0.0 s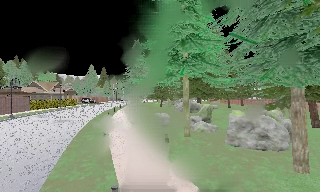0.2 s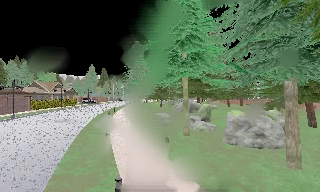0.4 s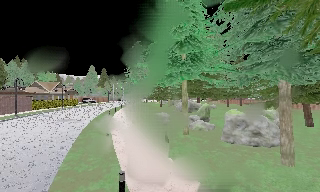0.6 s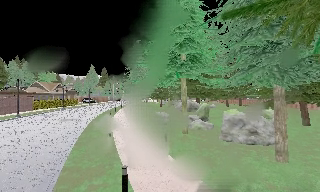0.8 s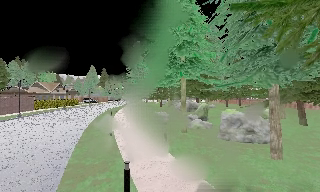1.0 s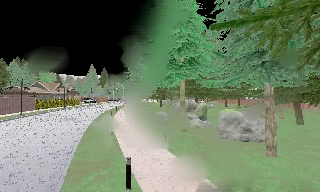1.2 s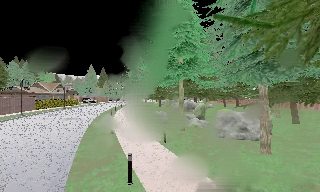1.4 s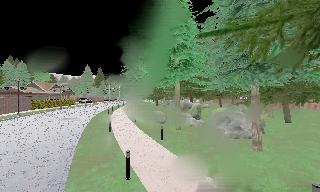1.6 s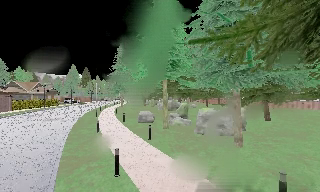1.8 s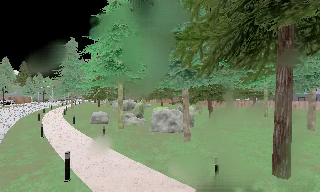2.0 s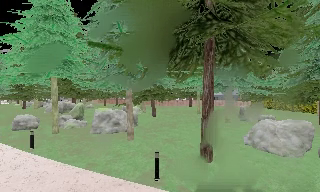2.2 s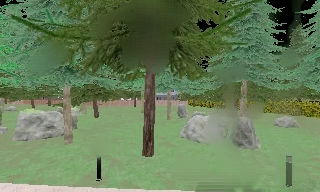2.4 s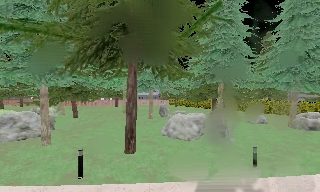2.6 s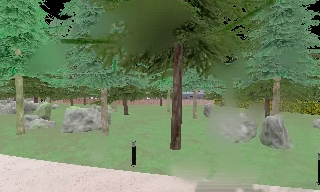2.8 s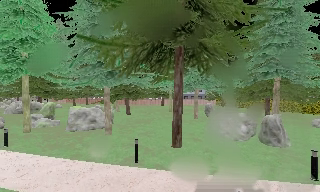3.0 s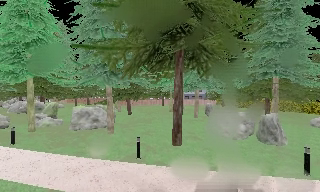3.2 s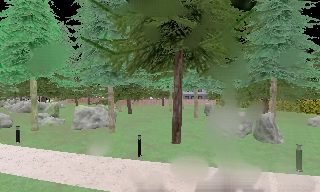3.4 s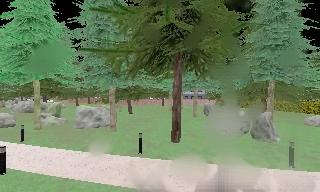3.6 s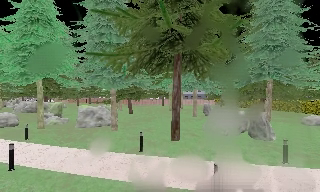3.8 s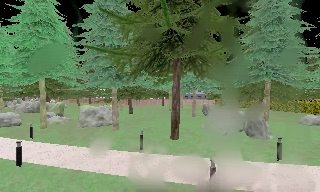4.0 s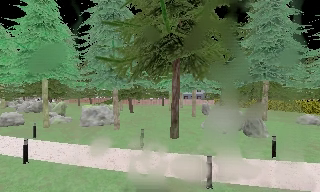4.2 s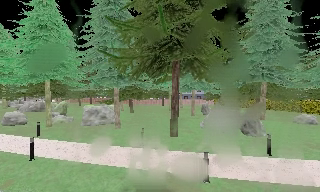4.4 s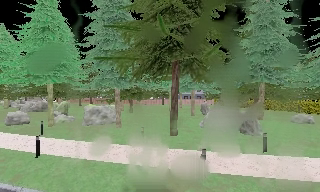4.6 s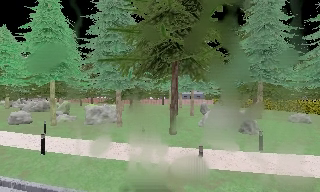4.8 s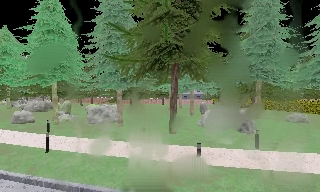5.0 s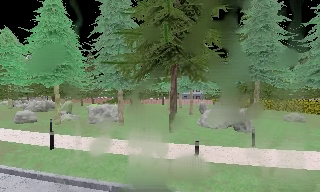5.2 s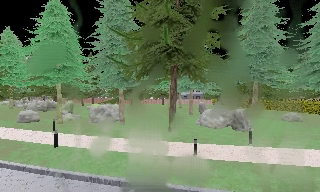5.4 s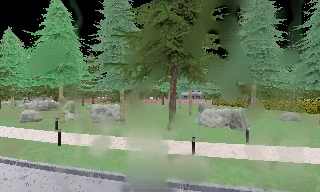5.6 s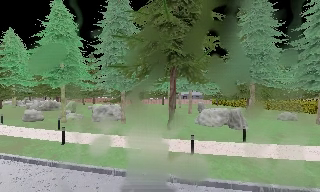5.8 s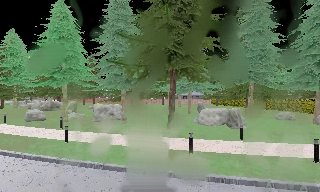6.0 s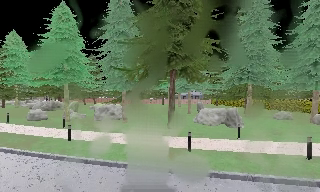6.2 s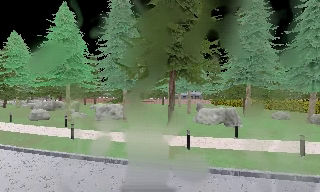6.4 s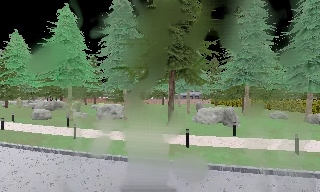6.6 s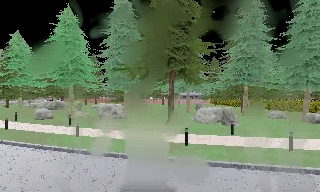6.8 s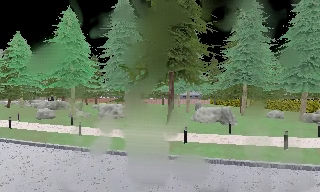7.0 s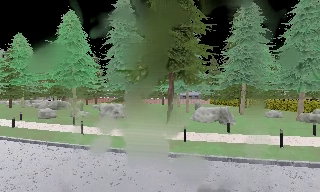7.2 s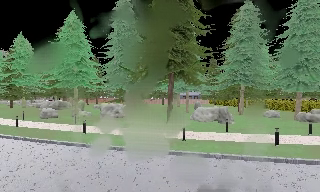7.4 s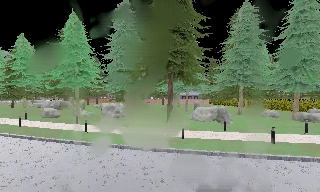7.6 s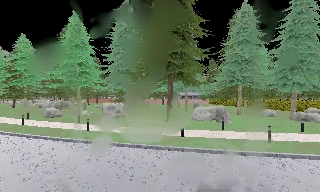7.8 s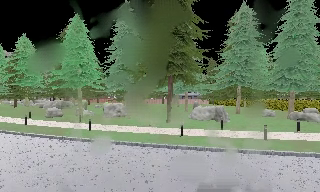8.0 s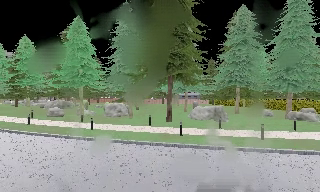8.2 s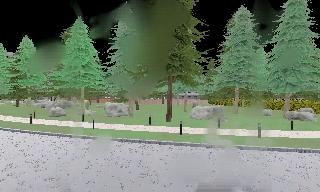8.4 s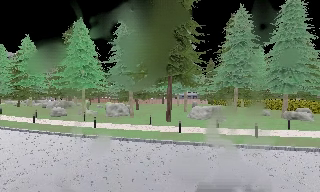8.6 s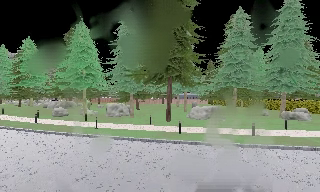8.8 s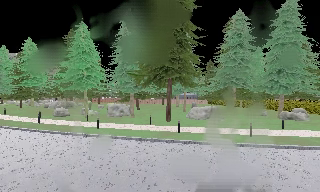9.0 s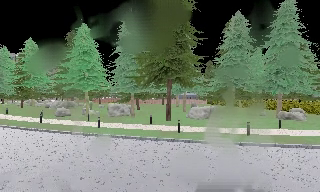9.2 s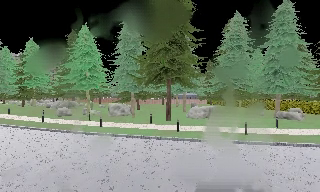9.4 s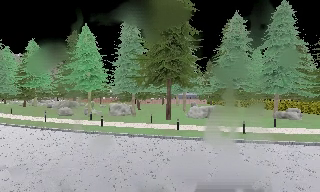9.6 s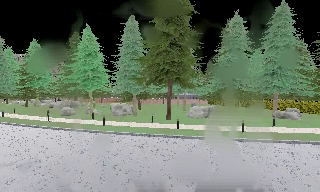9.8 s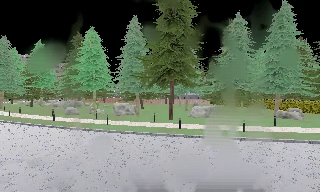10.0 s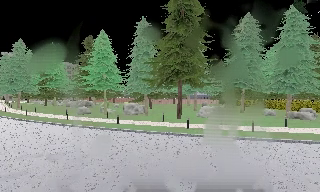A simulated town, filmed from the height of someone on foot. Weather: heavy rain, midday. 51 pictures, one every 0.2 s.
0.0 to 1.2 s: The camera travels backward, about 1.5 m, so what stands in front gets smaller.
1.2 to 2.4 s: The scene slides to the left, as the camera pans about 65 degrees to its right. It travels backward, about 1.5 m.
2.4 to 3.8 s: The camera pans to its left, which is counterclockwise from overhead, by about 15 degrees. It travels backward, about 2 m, so what stands in front gets smaller.
3.8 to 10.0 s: The camera travels backward, about 9 m, so what stands in front gets smaller.
The film runs backward here.
